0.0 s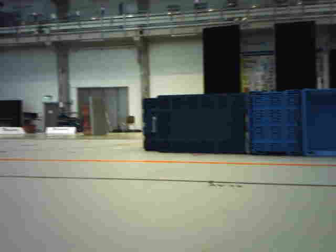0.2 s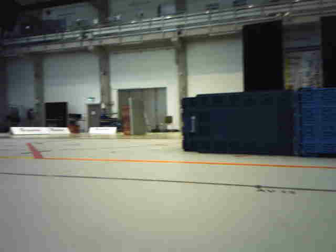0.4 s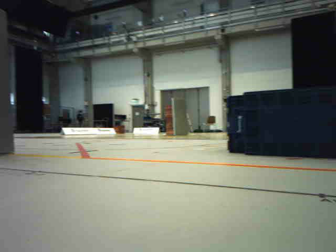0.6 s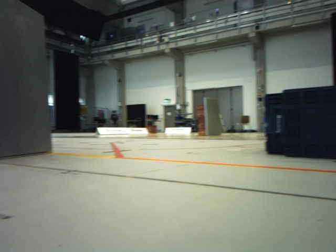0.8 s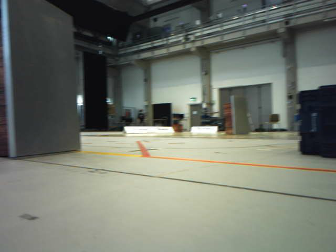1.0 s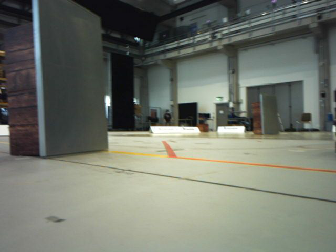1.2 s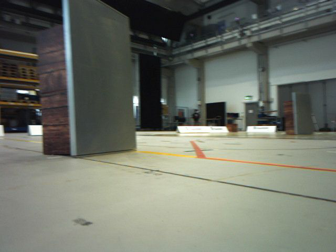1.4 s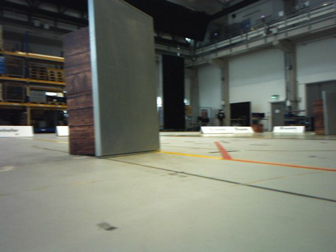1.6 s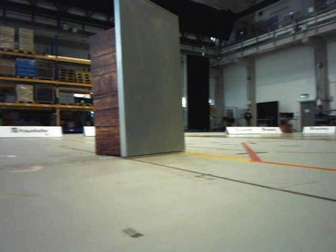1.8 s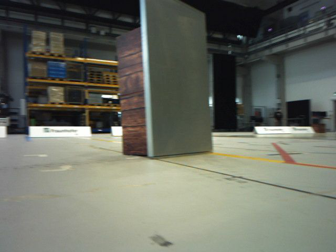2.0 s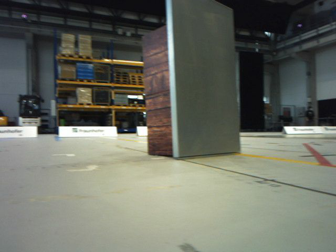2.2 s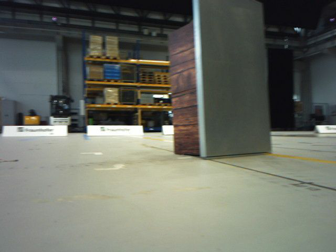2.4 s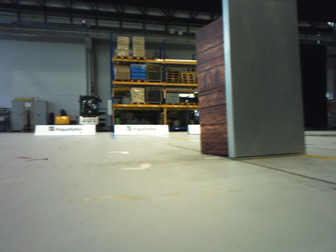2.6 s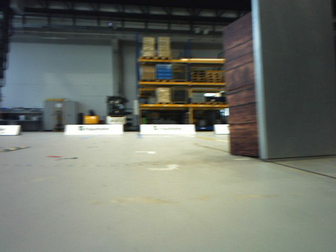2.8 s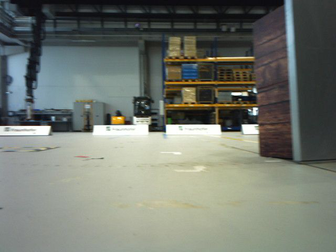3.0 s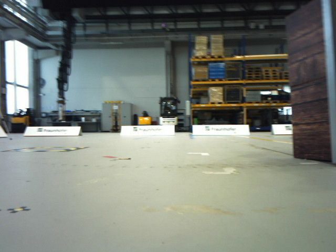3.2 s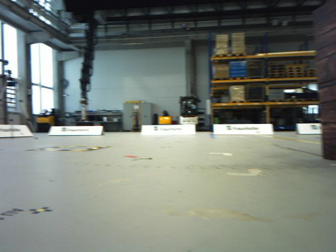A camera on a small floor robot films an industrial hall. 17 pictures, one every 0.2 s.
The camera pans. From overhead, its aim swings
counterclockwise.
The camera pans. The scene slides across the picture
to the right.
0.0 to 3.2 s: The camera swings to its left by about 85 degrees, and the scene slides to the right. It travels forward, about 0.6 m.
The film runs forward here.
